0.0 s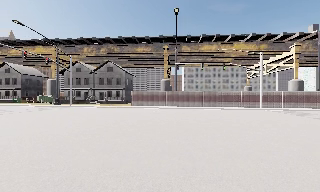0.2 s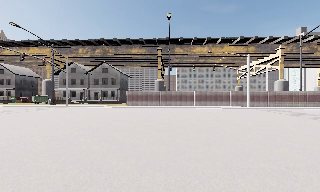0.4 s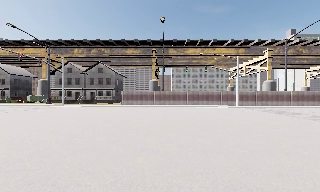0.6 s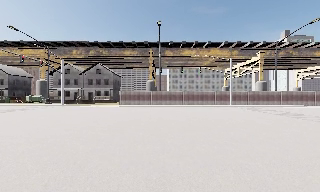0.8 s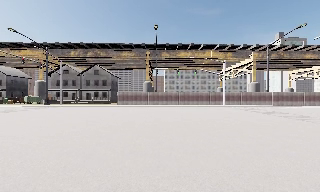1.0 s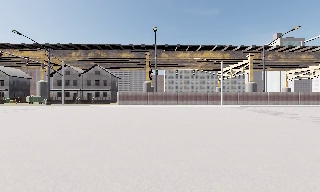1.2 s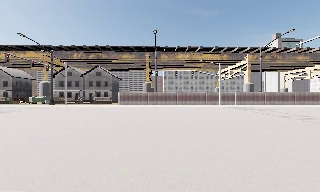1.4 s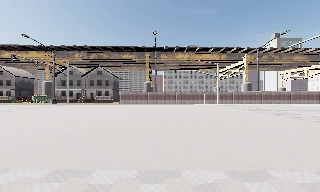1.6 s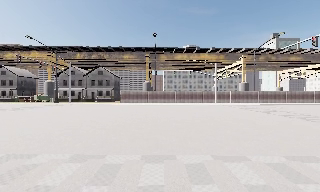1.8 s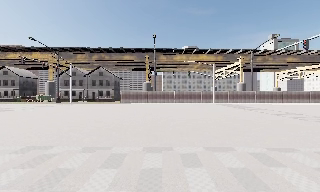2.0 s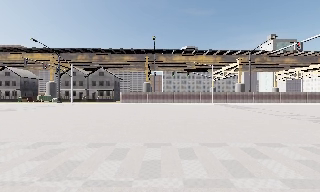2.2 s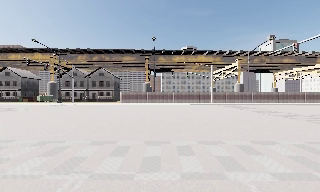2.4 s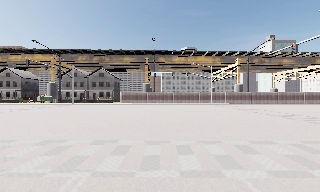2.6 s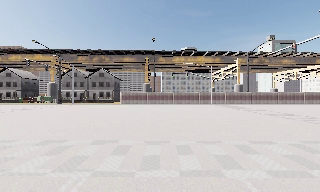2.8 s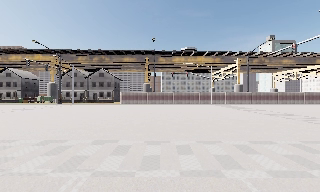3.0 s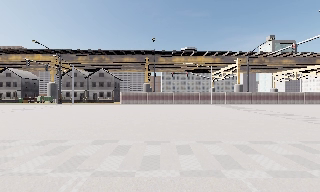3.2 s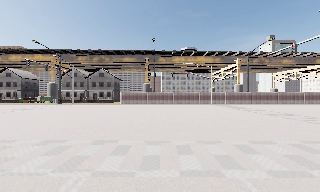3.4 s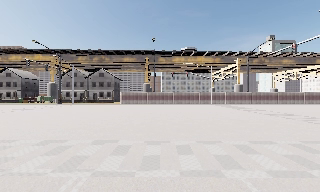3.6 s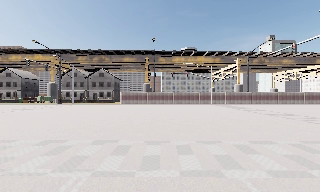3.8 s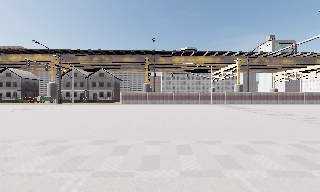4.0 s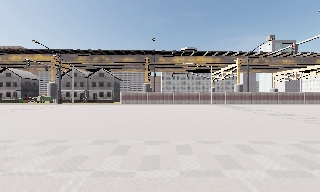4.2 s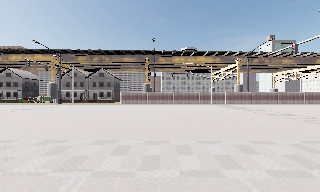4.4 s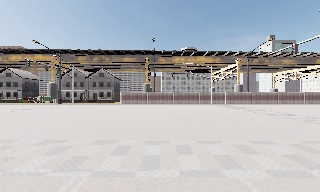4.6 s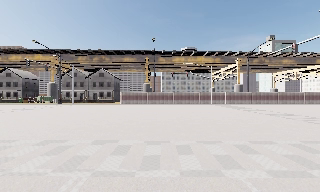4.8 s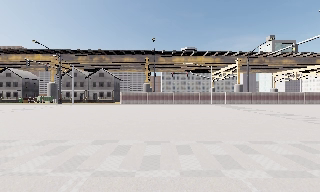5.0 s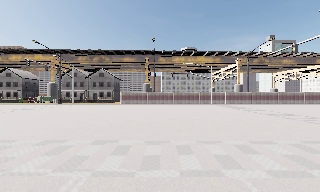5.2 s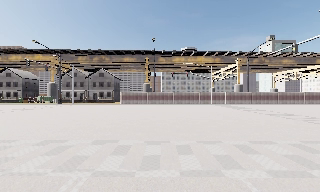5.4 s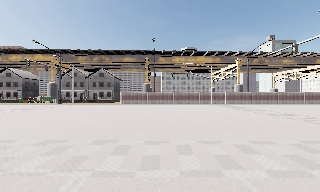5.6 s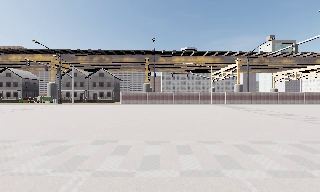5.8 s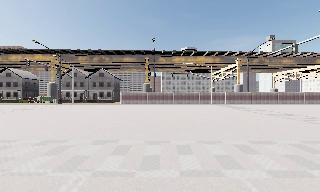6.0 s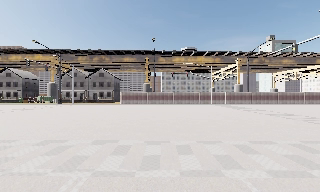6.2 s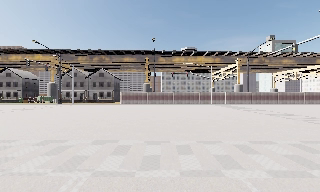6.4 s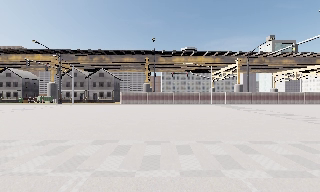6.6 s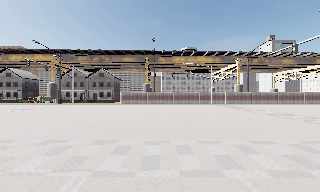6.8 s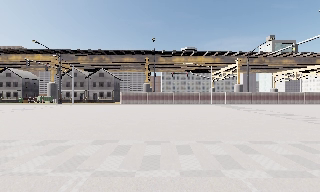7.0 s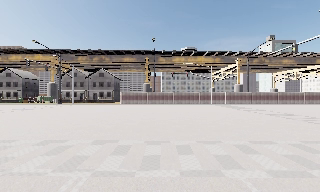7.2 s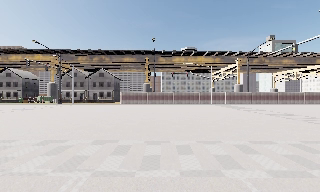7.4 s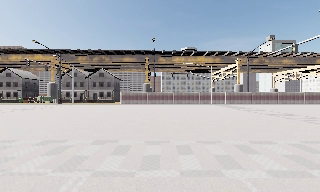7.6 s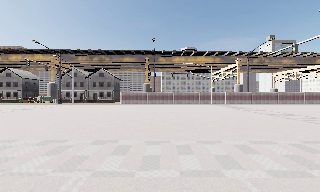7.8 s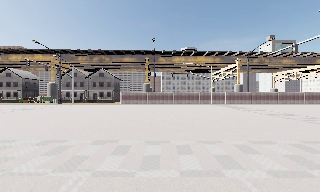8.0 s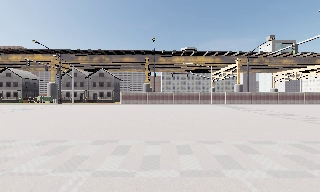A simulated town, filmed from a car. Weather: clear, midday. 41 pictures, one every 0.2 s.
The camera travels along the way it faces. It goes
backward.
0.0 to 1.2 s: The camera travels backward, about 6 m, so what stands in front gets smaller.
1.2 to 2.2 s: The camera travels backward, about 3.5 m, so what stands in front gets smaller. It loses speed.
2.2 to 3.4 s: The camera shifts only a little, or ends up much as it began.
3.4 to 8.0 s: The camera keeps its place and its aim.
The film runs backward here.
